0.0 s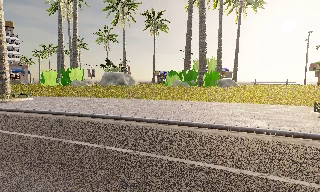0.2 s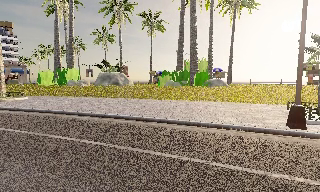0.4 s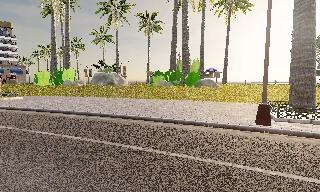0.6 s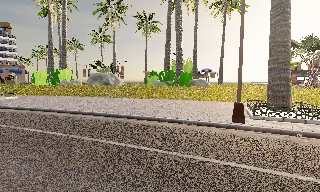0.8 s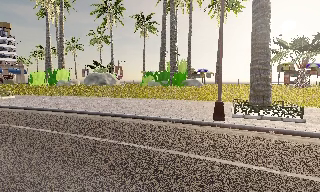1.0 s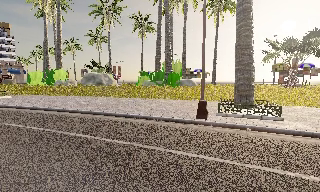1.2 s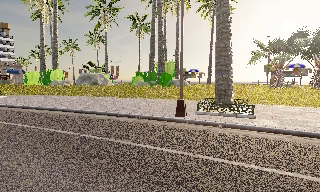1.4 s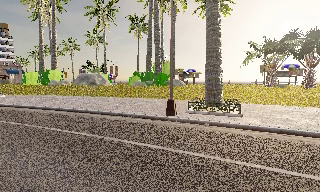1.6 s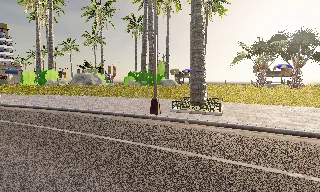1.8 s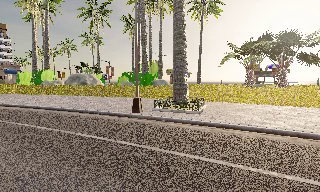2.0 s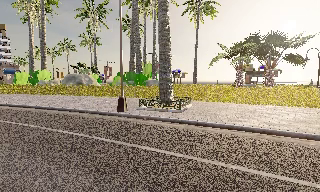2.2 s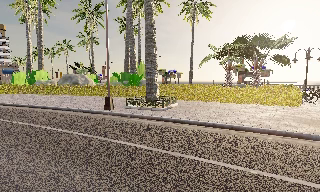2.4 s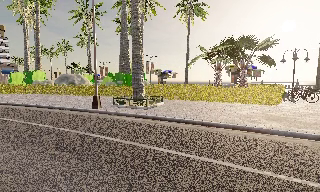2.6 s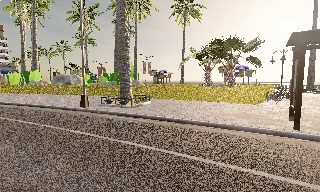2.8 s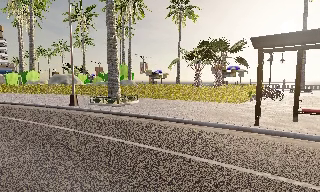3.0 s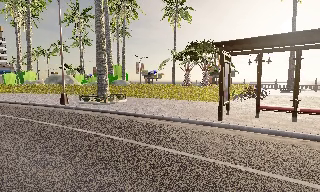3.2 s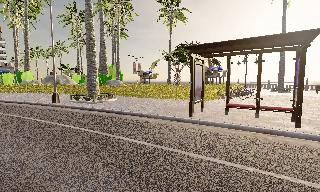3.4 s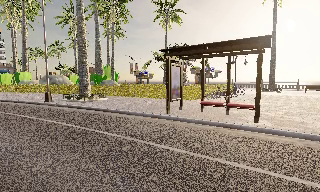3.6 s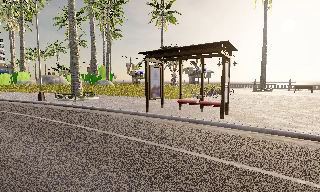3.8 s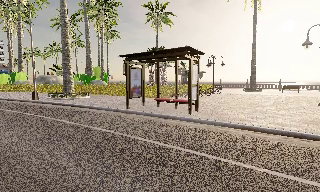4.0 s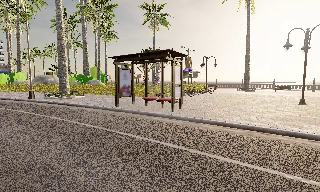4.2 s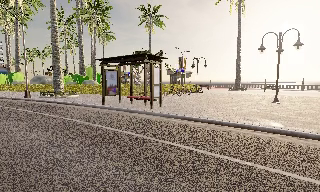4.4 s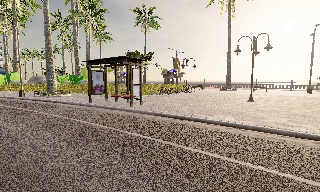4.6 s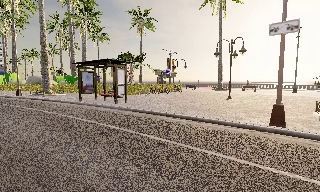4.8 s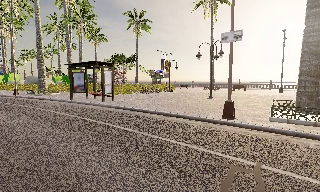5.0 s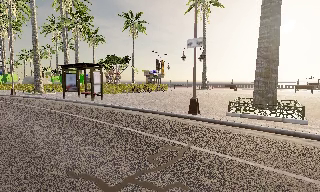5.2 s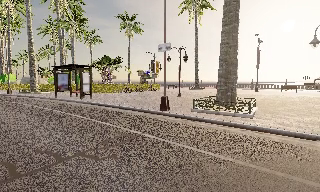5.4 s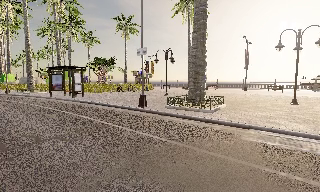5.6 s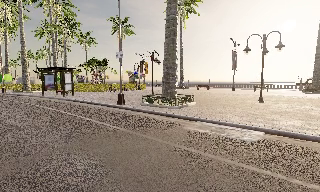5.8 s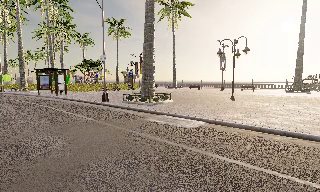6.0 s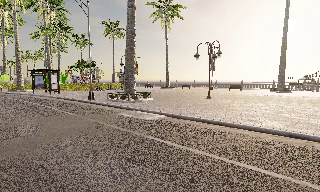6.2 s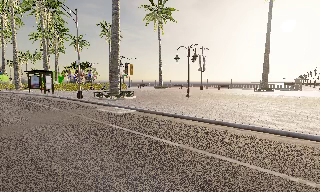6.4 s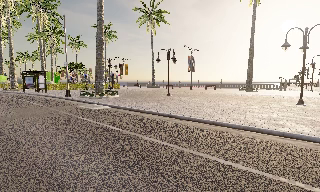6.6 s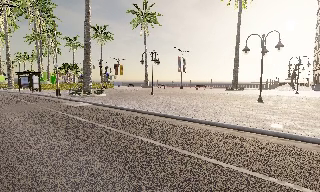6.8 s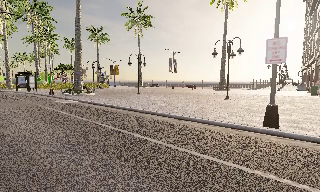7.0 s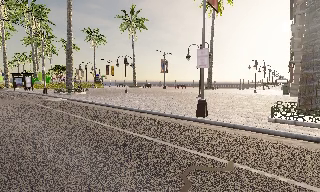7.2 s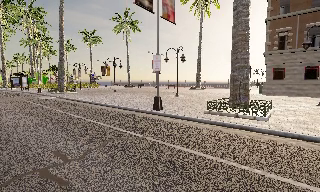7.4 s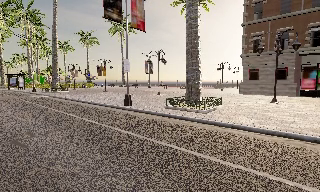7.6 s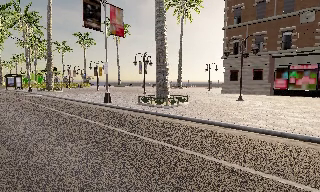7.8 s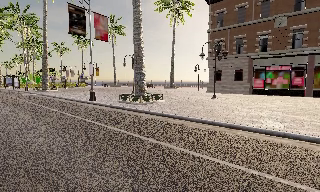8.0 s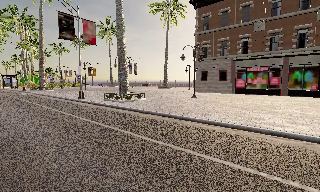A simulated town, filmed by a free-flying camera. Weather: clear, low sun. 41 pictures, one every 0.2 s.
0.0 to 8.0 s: The camera travels to its right and backward, about 55 m, so close, fixed things drift to the left. It gains speed.
The film runs backward here.
